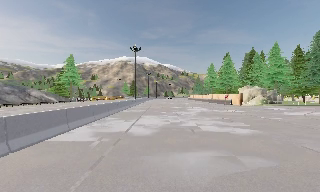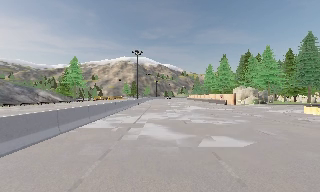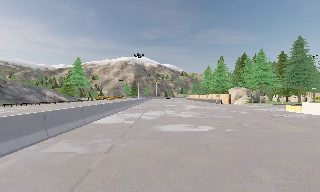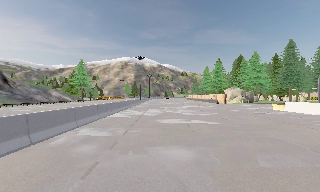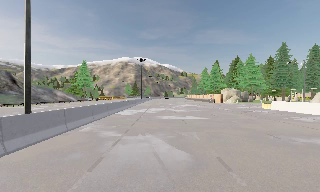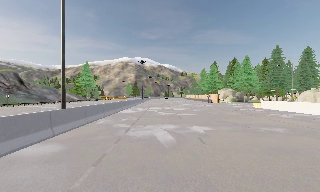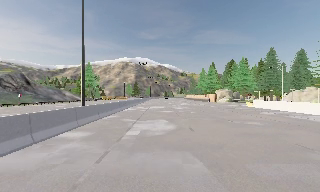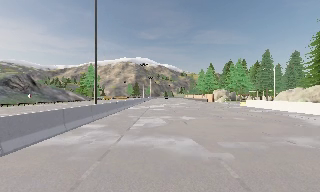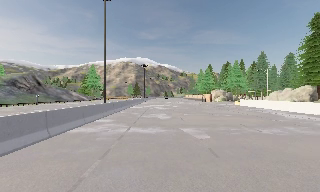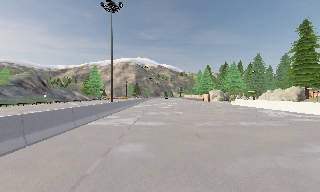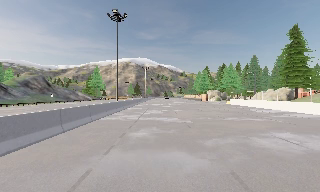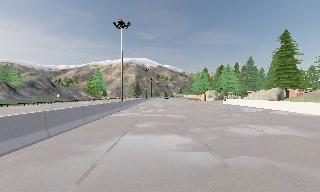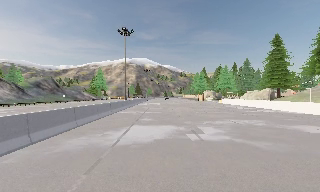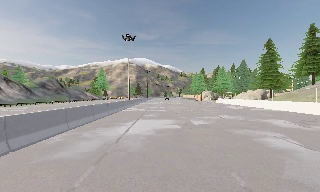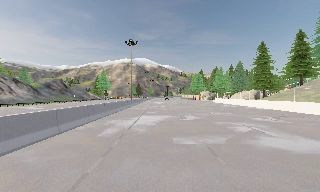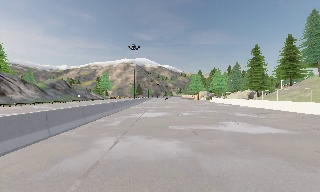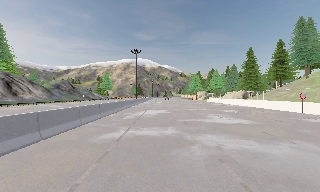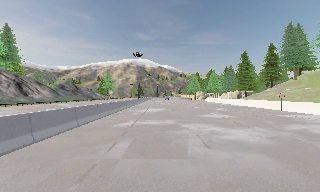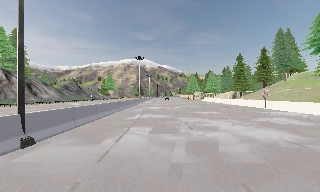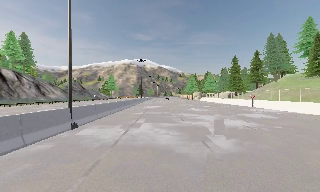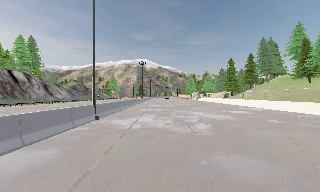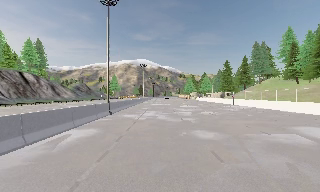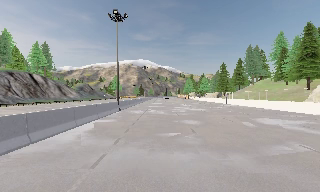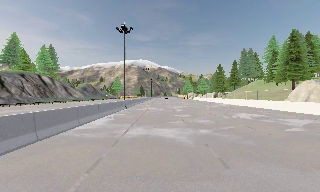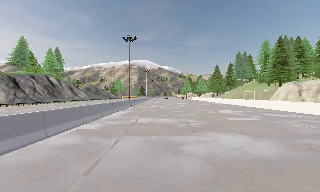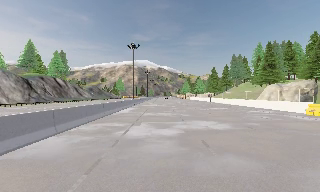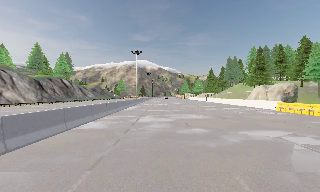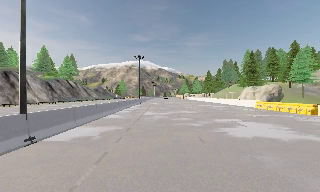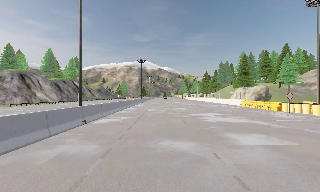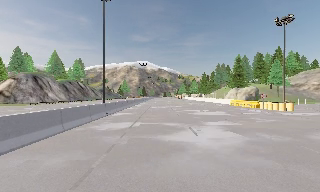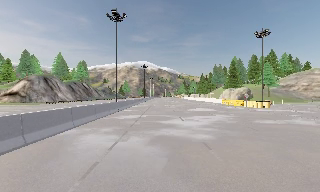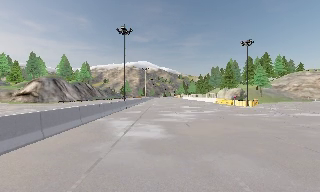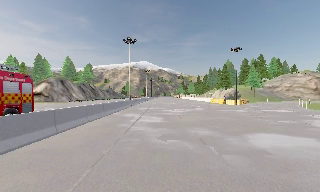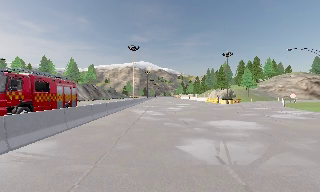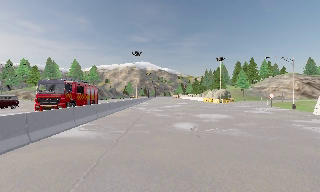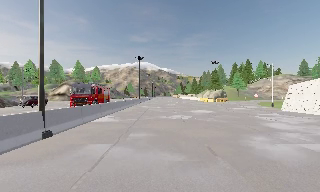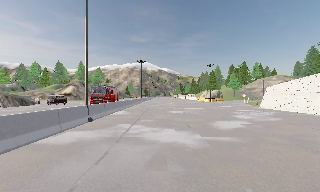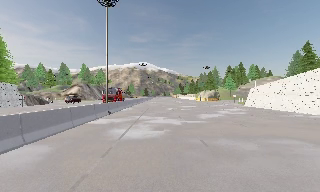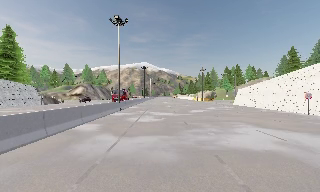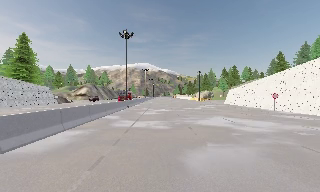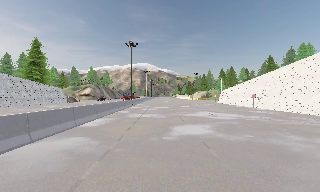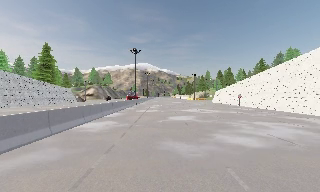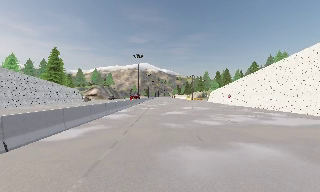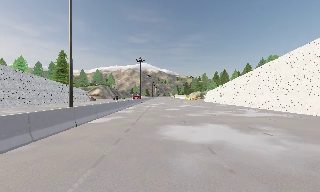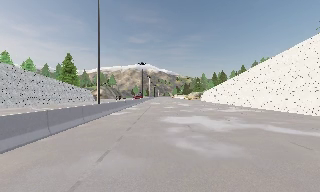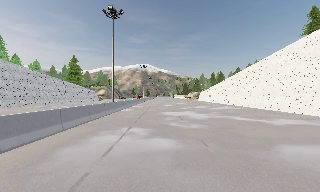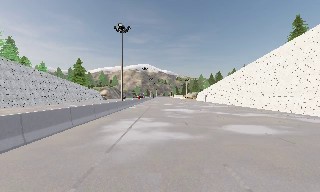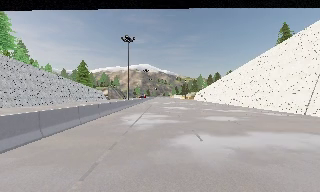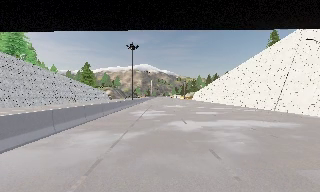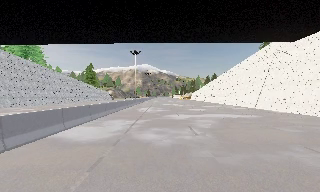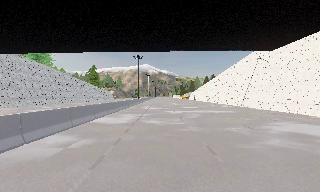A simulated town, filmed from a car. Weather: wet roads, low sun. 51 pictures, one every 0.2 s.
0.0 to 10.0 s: The camera travels backward, about 180 m, so what stands in front gets smaller. It gains speed.
The film runs backward here.
